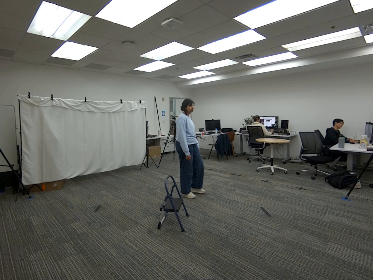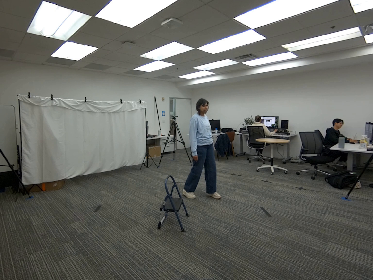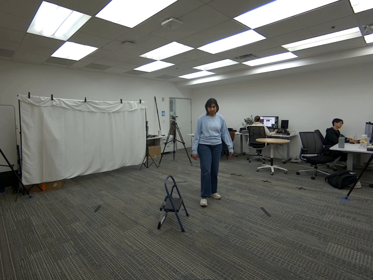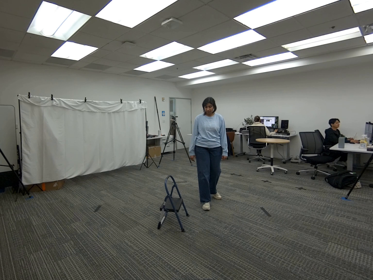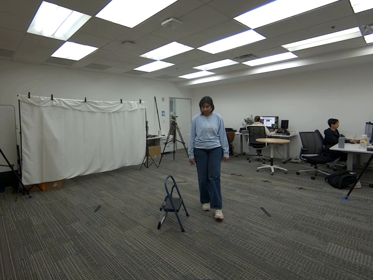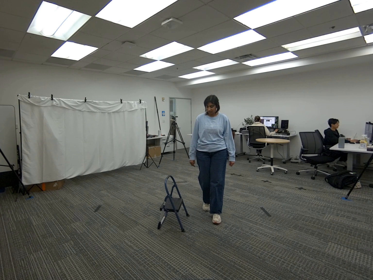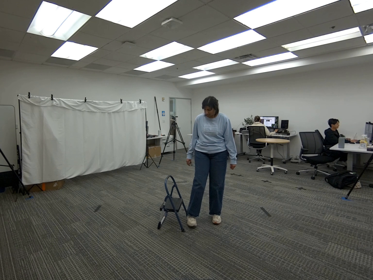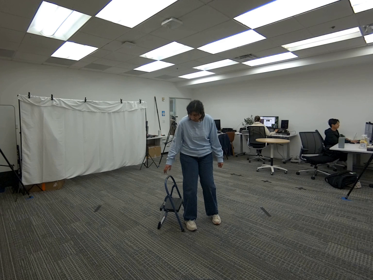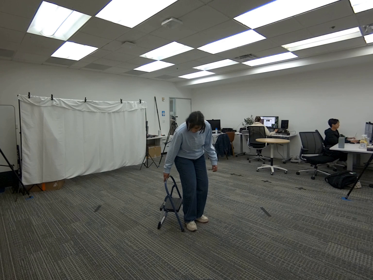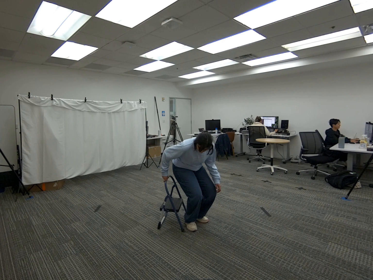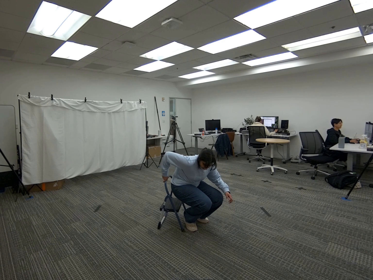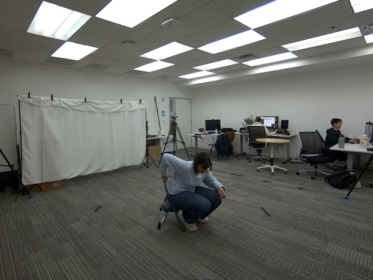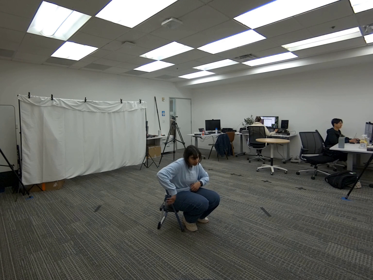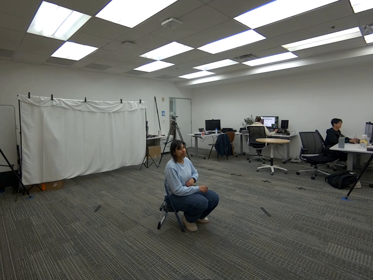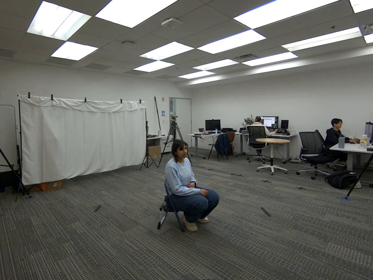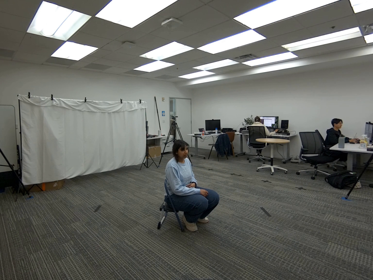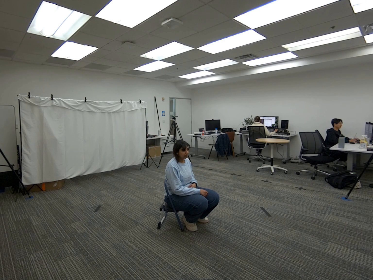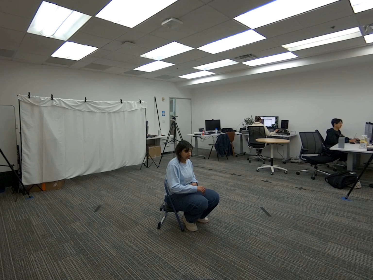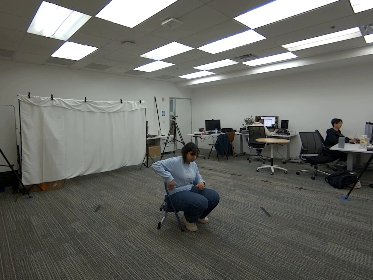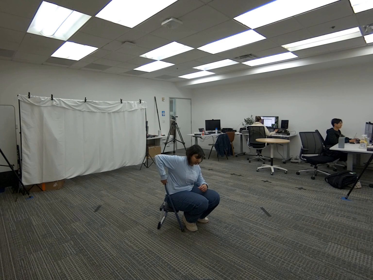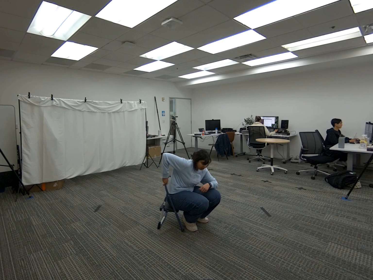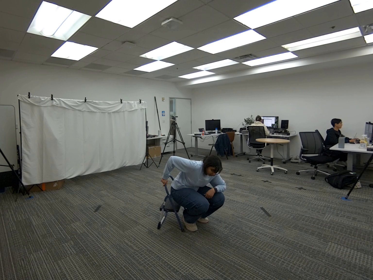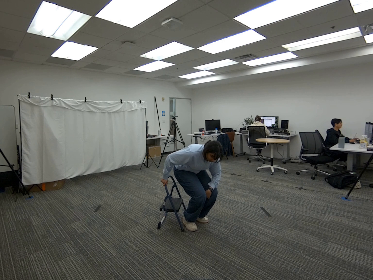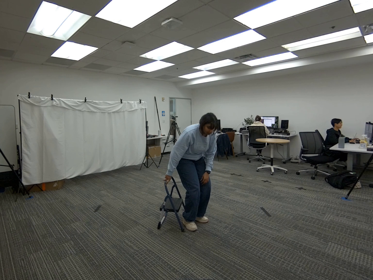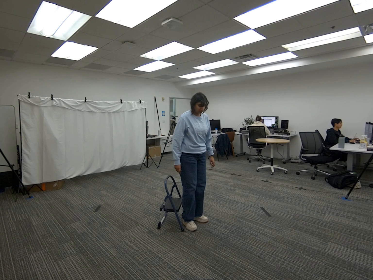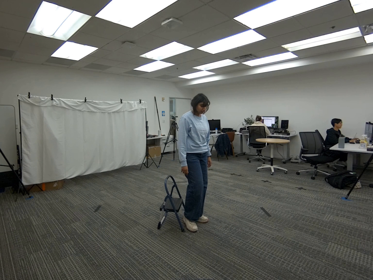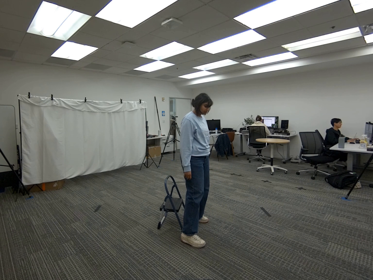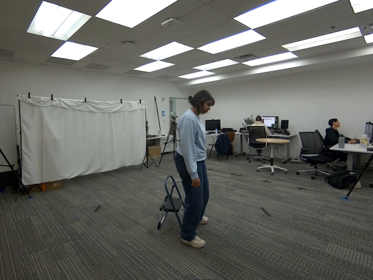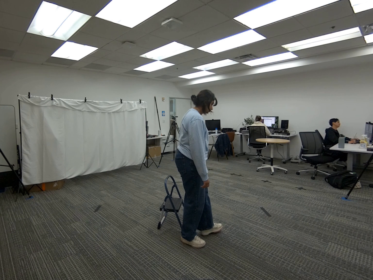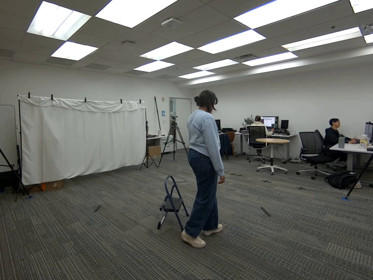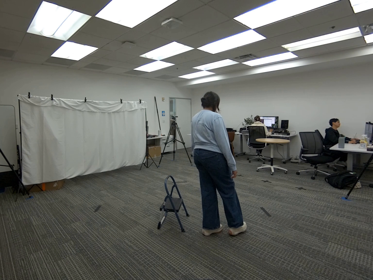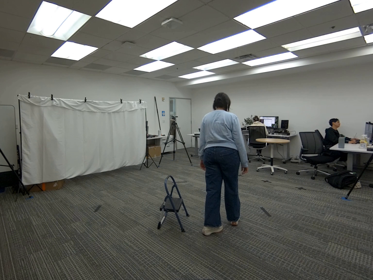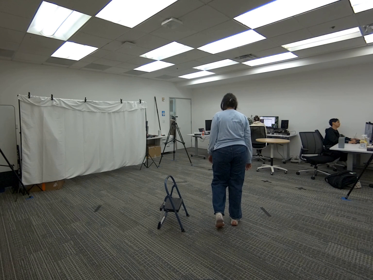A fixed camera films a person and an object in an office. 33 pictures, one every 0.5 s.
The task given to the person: Walk over to the step ladder and sit on the step. Stand up.
